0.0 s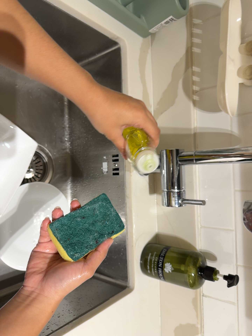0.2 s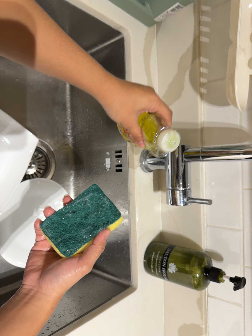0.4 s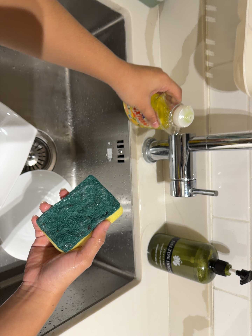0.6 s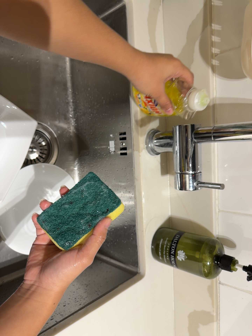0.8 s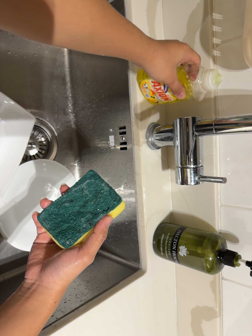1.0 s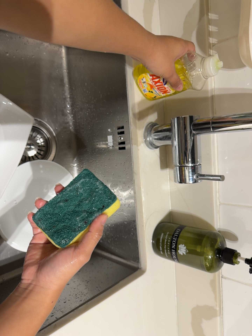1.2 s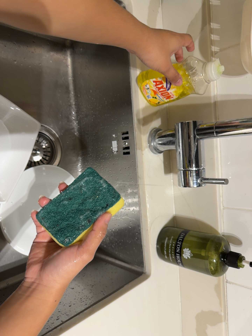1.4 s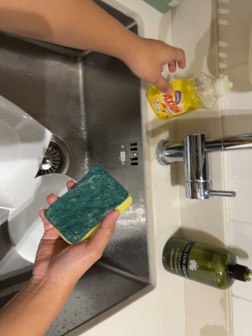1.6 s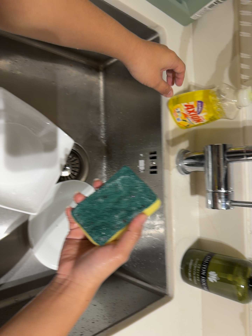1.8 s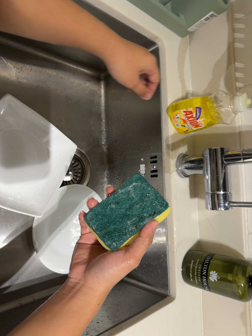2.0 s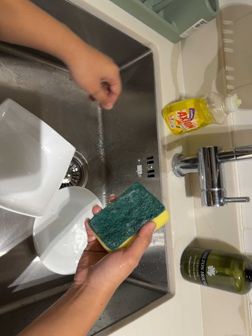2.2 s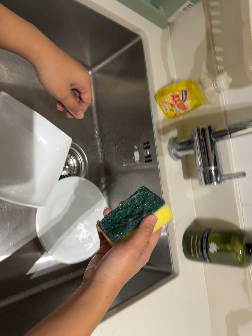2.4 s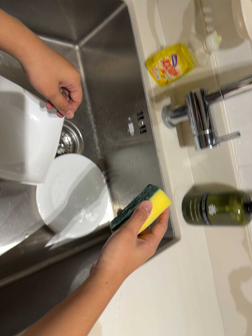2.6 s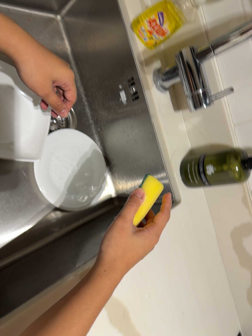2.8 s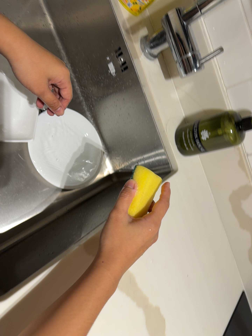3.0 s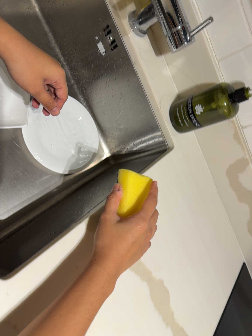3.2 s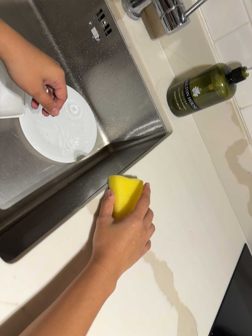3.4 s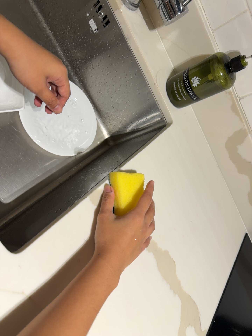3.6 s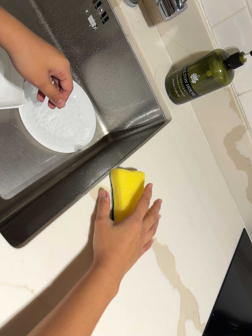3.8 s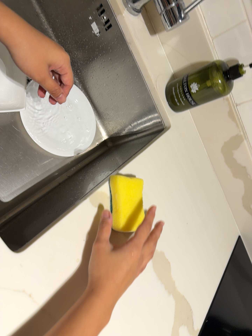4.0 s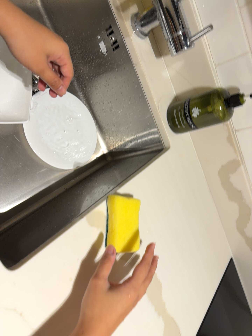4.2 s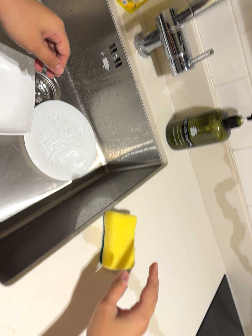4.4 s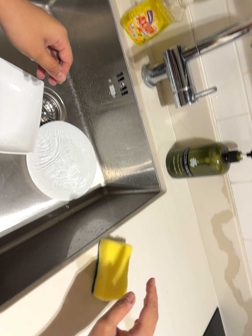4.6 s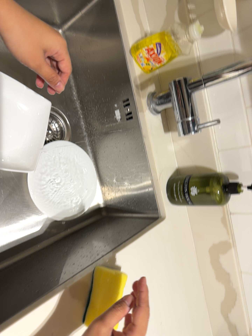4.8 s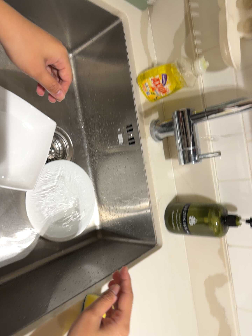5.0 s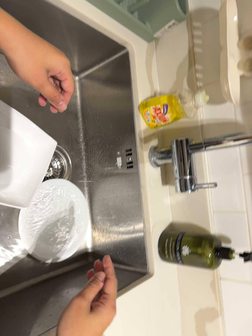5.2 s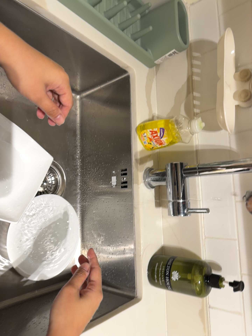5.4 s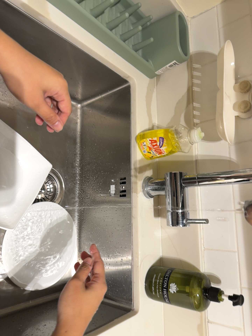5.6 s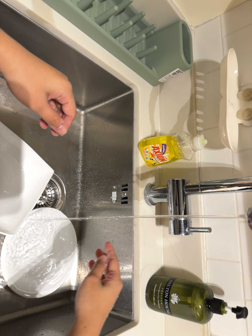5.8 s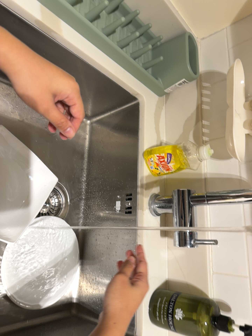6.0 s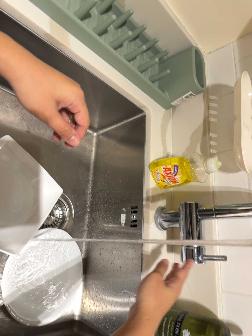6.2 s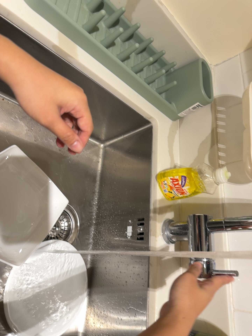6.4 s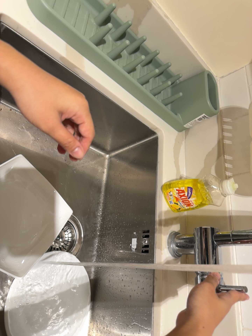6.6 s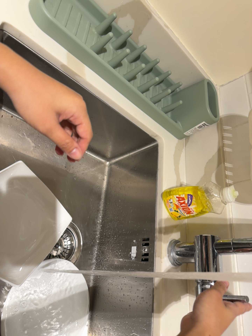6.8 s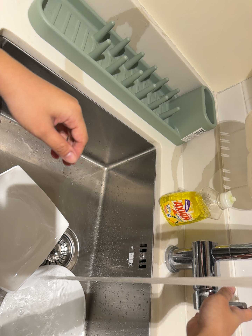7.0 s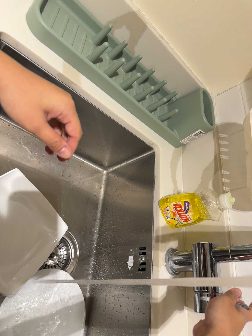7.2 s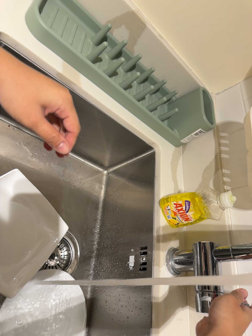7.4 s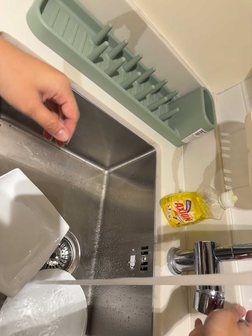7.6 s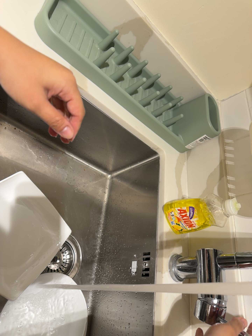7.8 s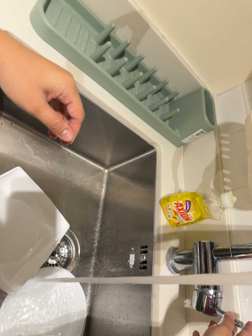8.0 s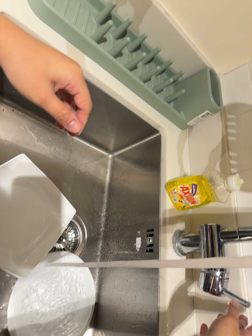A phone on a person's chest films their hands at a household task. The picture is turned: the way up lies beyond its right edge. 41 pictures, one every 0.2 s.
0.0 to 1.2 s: The camera travels forward, about 6 cm, so what stands in front looms larger.
1.2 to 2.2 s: The camera travels backward and toward the bottom of its view, about 9 cm, so what stands in front gets smaller. Its aim tips toward the top of its view by about 10 degrees.
2.2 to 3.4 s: The camera travels toward the bottom of its view, about 10 cm, so close, fixed things drift upward. Its aim tips toward the bottom of its view by about 20 degrees, and the scene shifts upward. It rolls about its line of sight by about 20 degrees, and the scene rotates counterclockwise.
3.4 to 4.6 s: The camera travels toward the top of its view, about 9 cm, so close, fixed things drift downward. Its aim tips toward the top of its view by about 10 degrees, and the scene shifts downward. It rolls about its line of sight by about 15 degrees, and the scene rotates clockwise.
4.6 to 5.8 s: The camera's aim tips toward the top of its view by about 20 degrees, and the scene shifts downward. It rolls about its line of sight by about 15 degrees, and the scene rotates clockwise.
5.8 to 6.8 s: The camera's aim tips toward the top of its view by about 15 degrees, and the scene shifts downward.
6.8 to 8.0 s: The camera shifts only a little, or ends up much as it began.
The film runs backward here.
